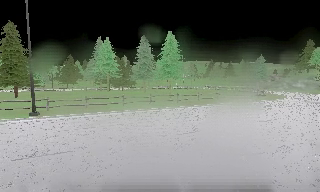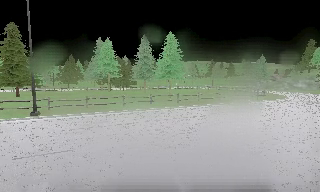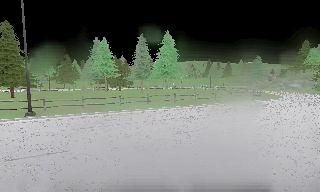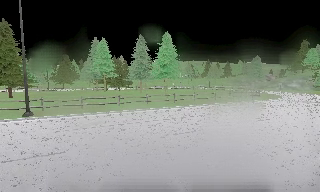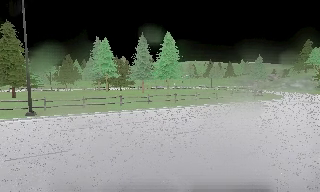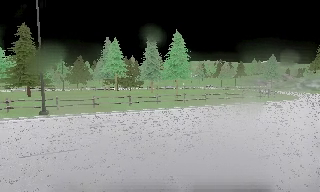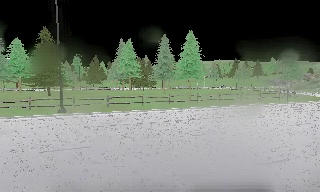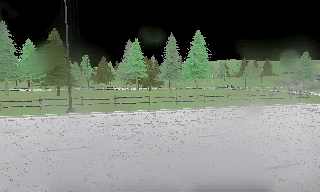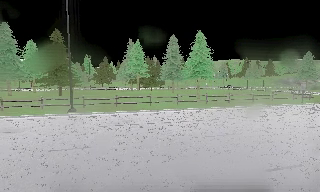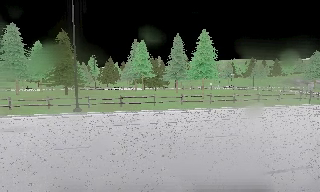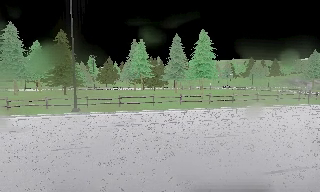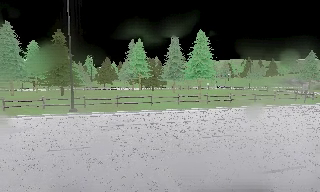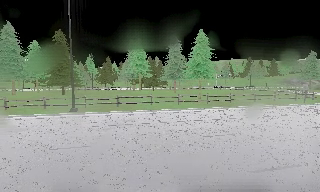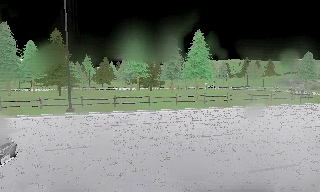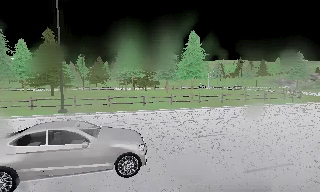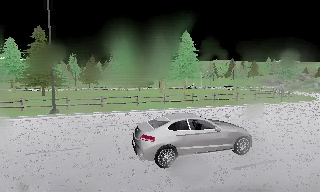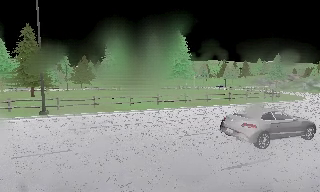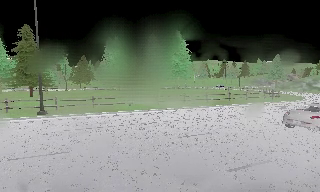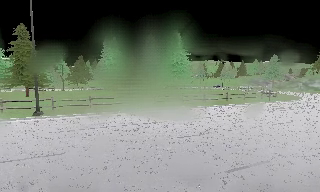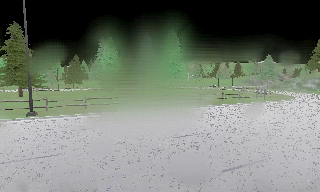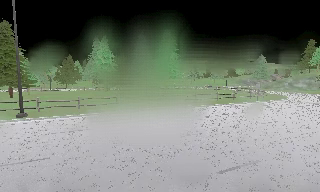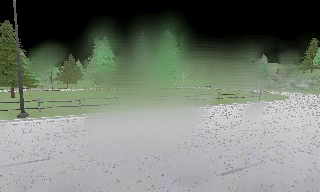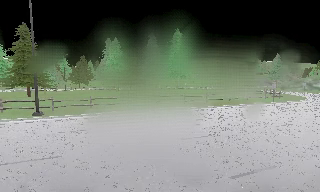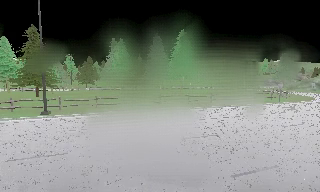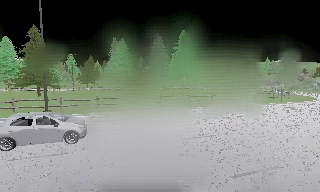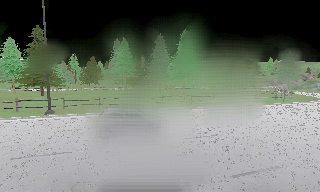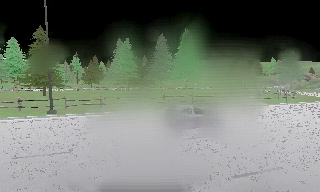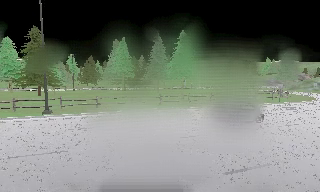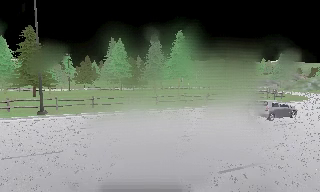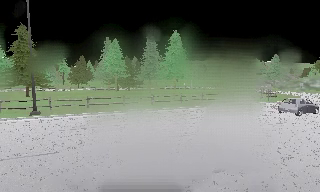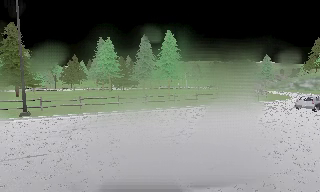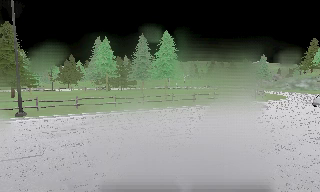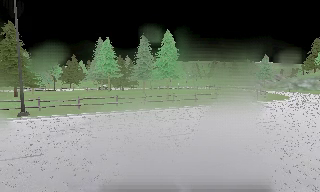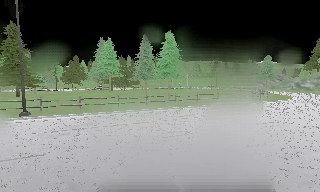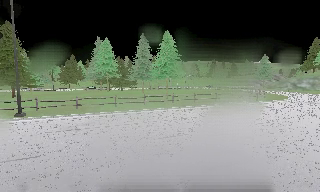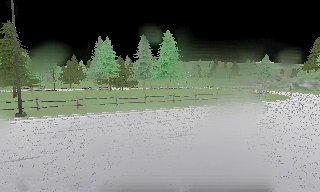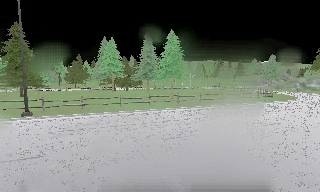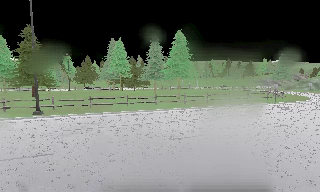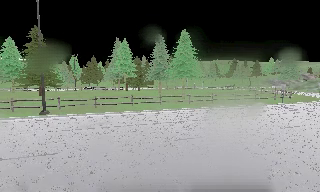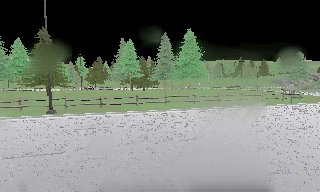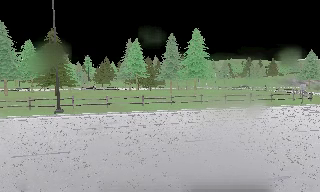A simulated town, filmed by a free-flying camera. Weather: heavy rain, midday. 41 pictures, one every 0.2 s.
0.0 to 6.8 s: The camera travels to its right and forward, about 1.5 m, so close, fixed things drift to the left.
6.8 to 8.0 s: The camera pans to its left, which is counterclockwise from overhead, by about 10 degrees.
The film runs forward here.
